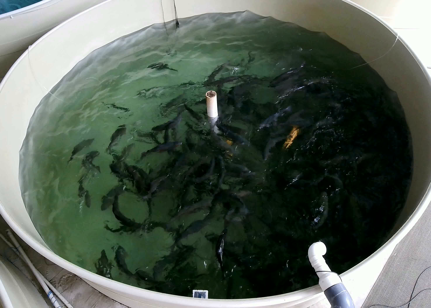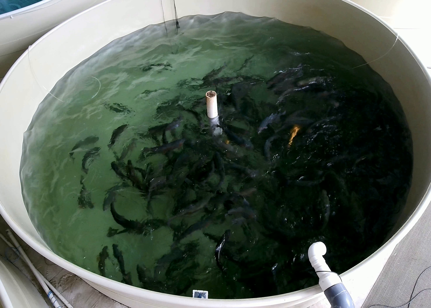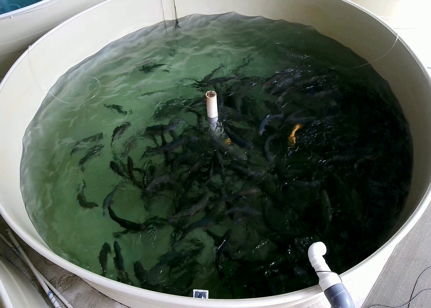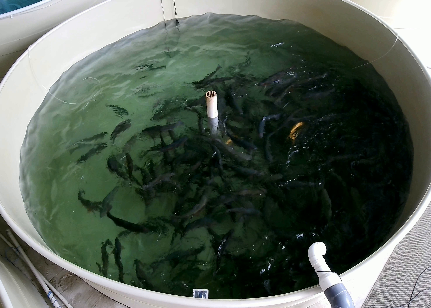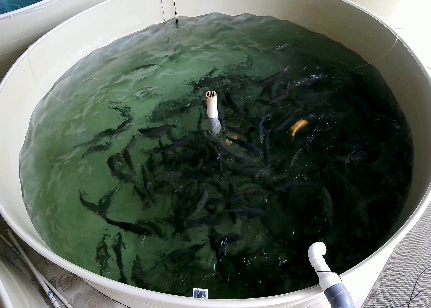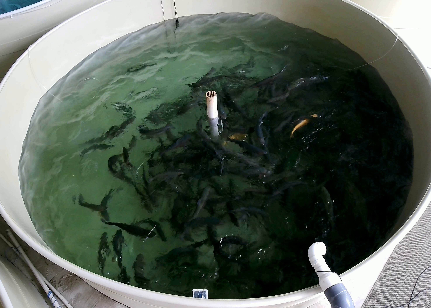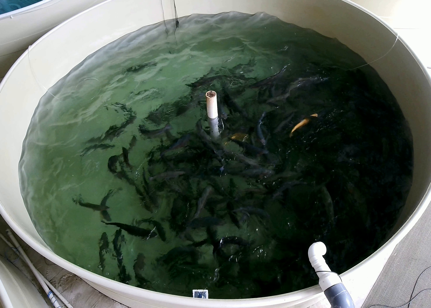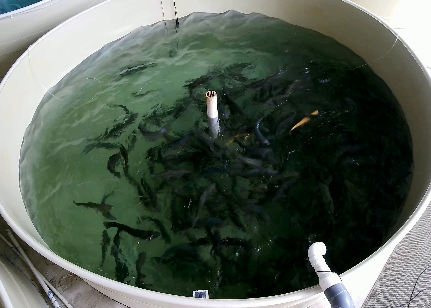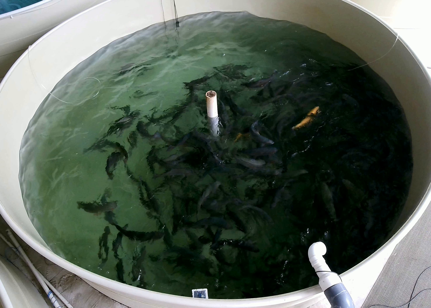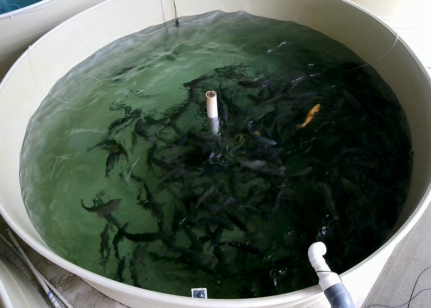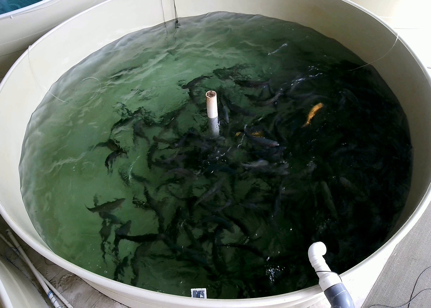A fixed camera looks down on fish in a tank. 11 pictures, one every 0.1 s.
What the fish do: Foraging.
